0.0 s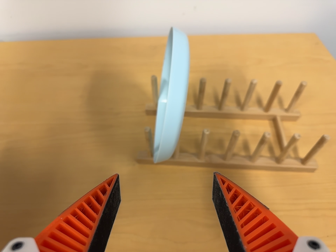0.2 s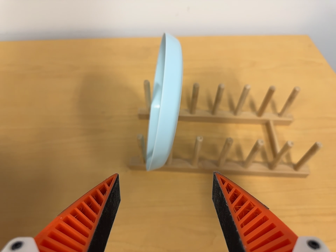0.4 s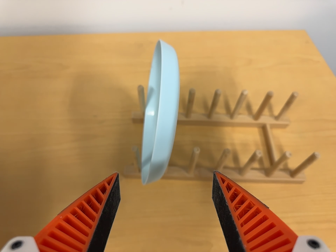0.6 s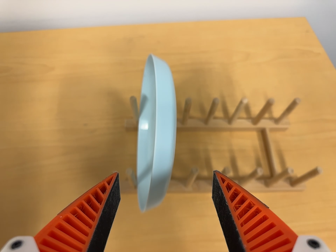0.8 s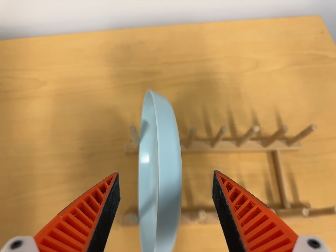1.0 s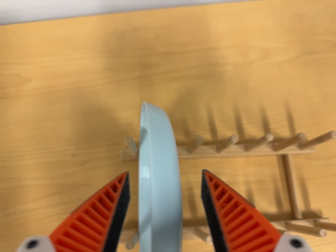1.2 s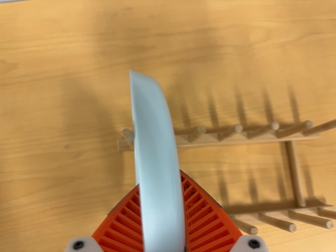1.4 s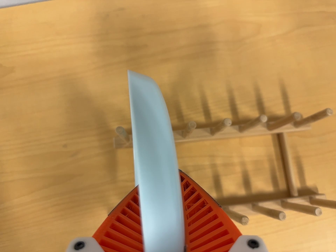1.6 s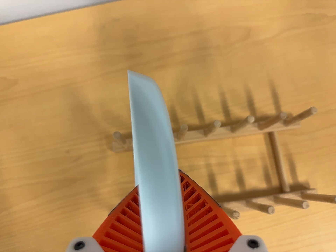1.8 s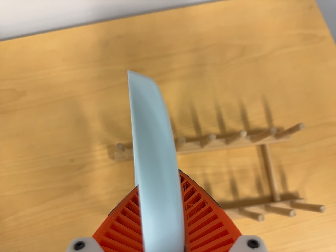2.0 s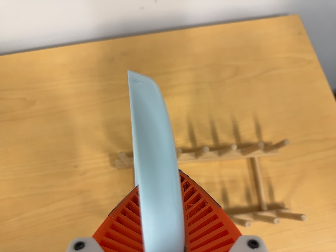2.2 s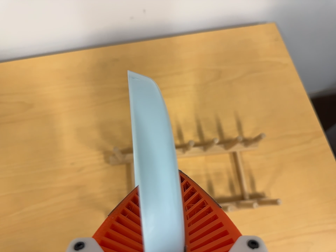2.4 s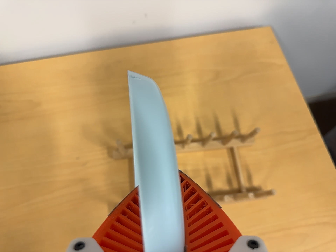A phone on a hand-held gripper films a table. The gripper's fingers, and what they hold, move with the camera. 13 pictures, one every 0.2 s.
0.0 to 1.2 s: The camera travels toward the top of its view and forward, about 26 cm. Its aim tips toward the bottom of its view by about 25 degrees.
1.2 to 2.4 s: The camera travels backward, about 16 cm, so what stands in front gets smaller.
The film runs backward here.
